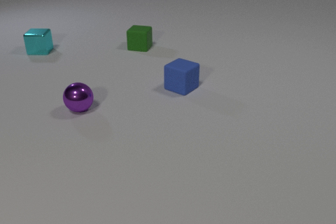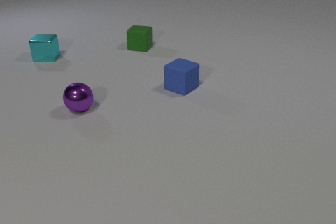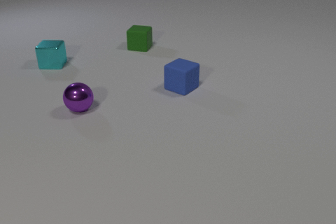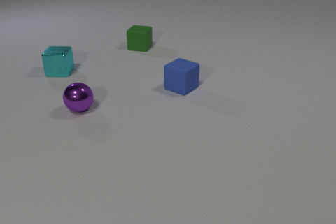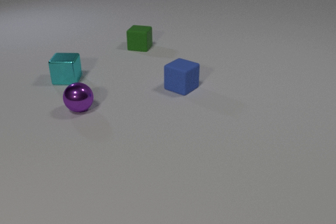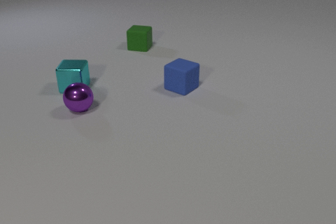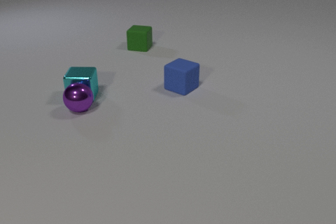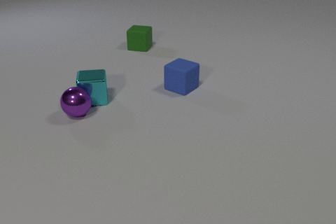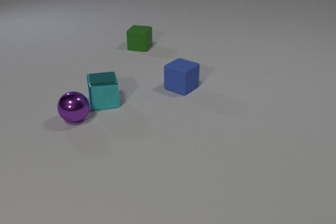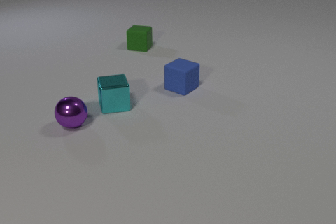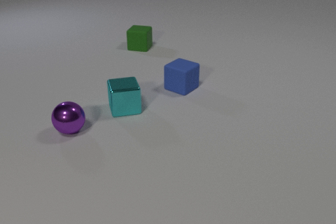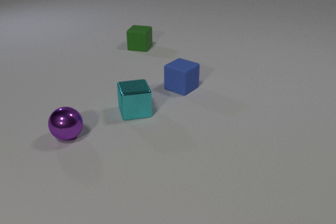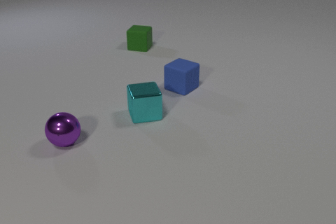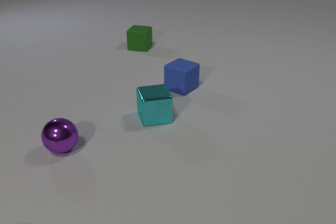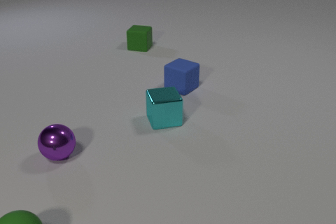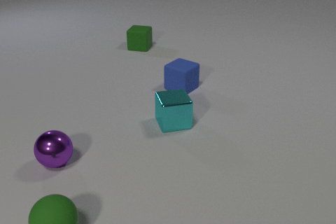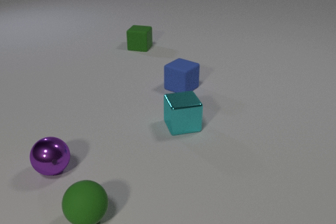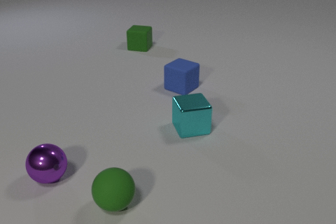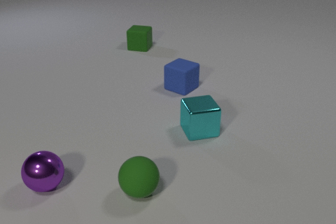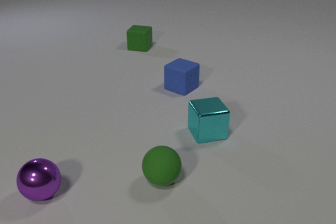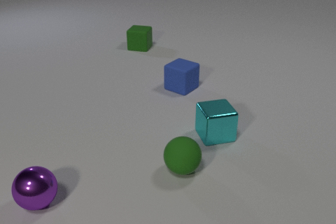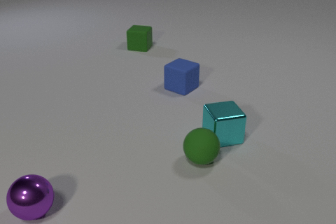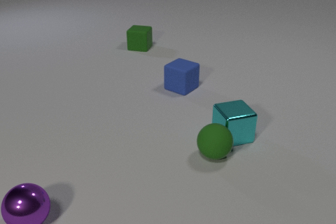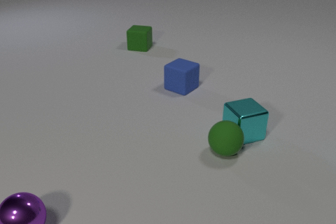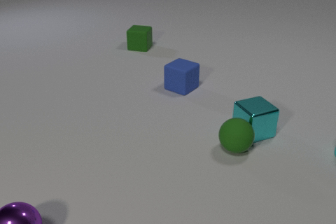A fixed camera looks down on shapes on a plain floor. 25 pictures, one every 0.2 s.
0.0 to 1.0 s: The cyan metal cube slides toward the camera.
1.0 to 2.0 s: The cyan metal cube slides toward the camera and to the right. The purple metal sphere rolls toward the camera. The cyan metal cube and the purple metal sphere collide.
2.0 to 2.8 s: The cyan metal cube slides to the right and toward the camera. The purple metal sphere rolls toward the camera. The green rubber sphere comes in at the bottom edge, rolls to the right.
2.8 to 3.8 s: The cyan metal cube slides to the right and toward the camera. The purple metal sphere rolls toward the camera. The green rubber sphere rolls to the right and away from the camera.
3.8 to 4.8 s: The cyan metal cube slides to the right. The purple metal sphere rolls toward the camera. The green rubber sphere rolls to the right and away from the camera. The cyan metal cube and the green rubber sphere collide.
What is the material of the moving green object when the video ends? rubber.
How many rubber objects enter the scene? 1.
What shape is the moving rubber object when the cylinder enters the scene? sphere.
